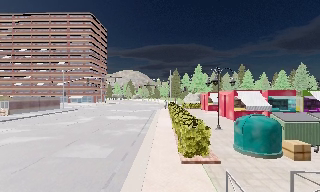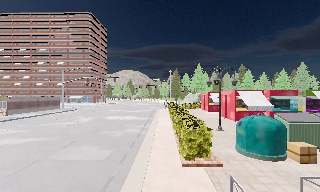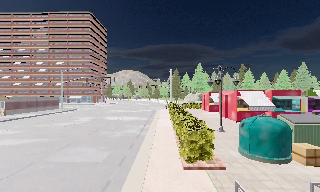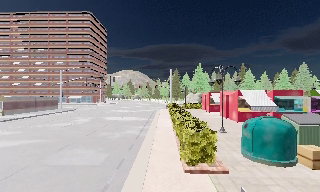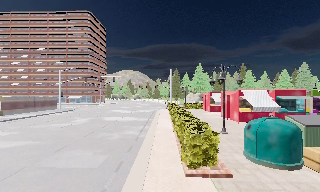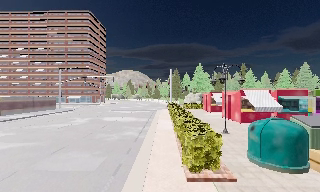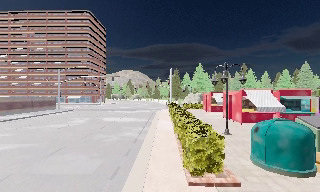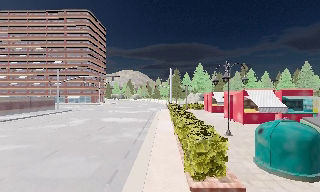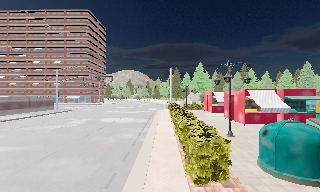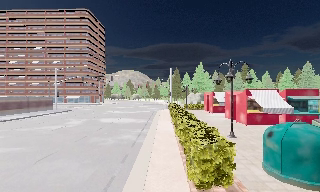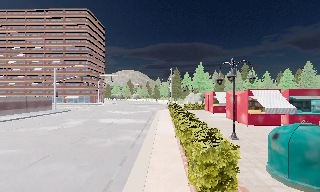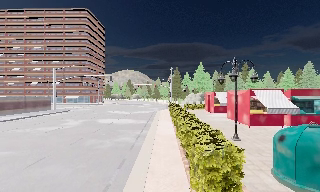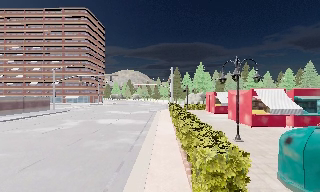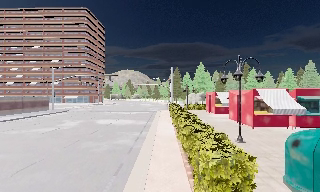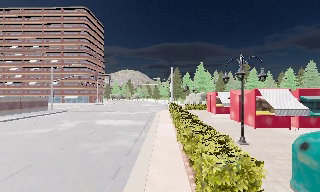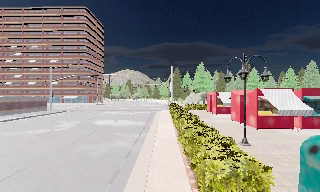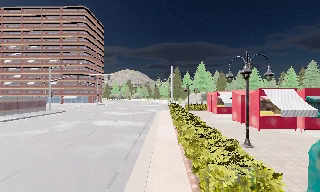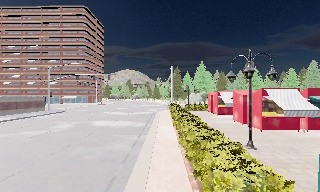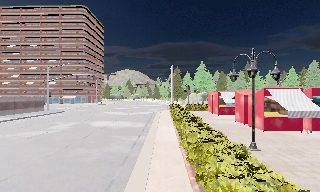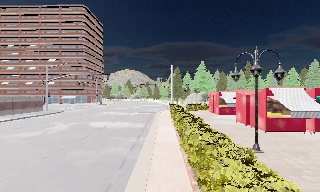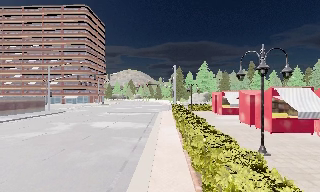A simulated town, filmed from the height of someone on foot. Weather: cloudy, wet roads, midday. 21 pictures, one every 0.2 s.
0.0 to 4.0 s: The camera travels forward, about 5 m, so what stands in front looms larger.
The film runs forward here.
